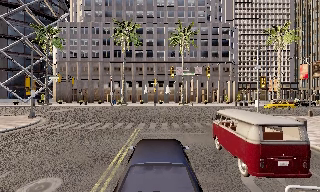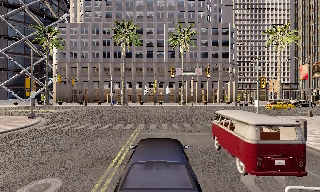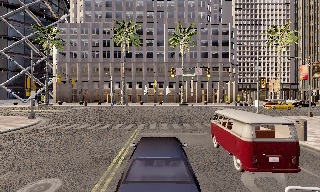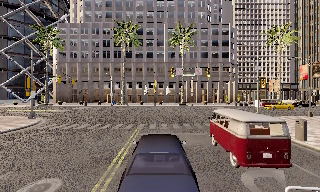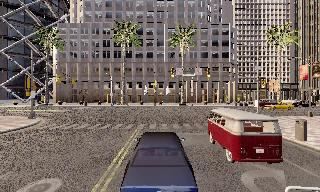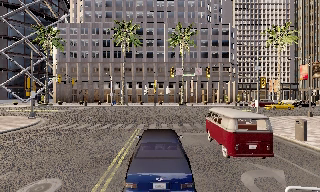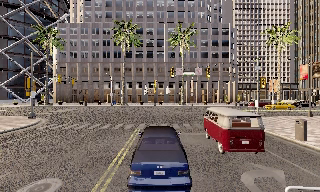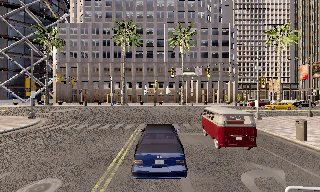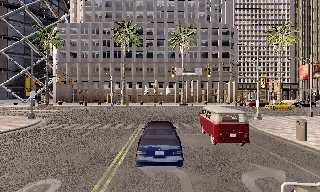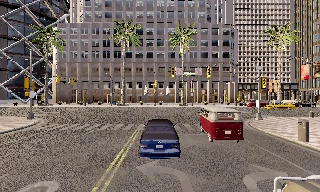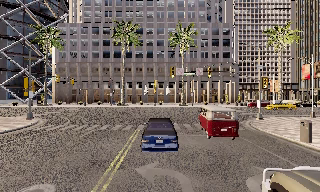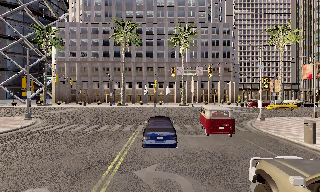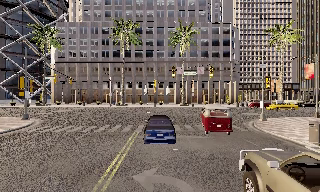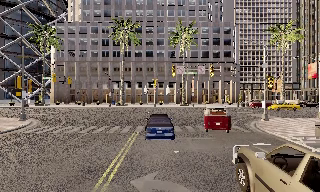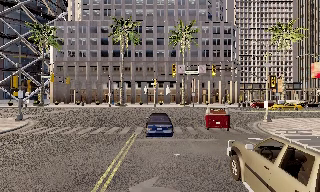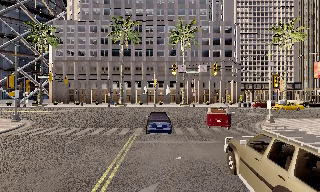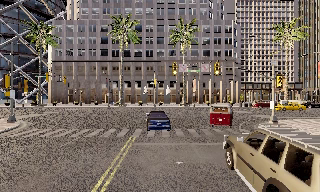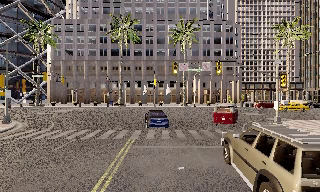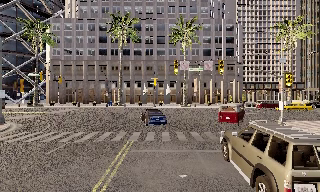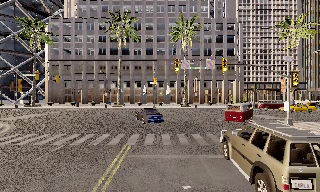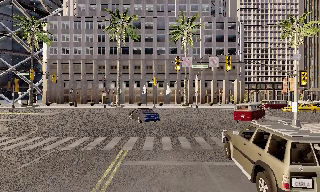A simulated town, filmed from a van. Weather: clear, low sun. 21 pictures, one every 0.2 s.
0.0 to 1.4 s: The camera keeps its place and its aim.
1.4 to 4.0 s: The camera travels forward, about 5 m, so what stands in front looms larger. It gains speed.
The film runs forward here.
